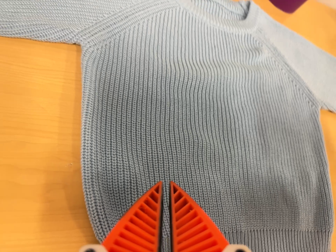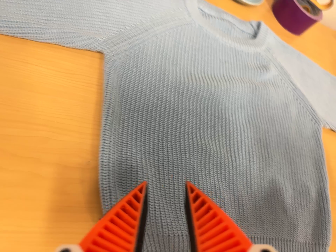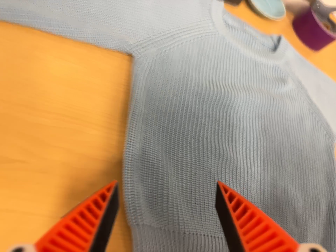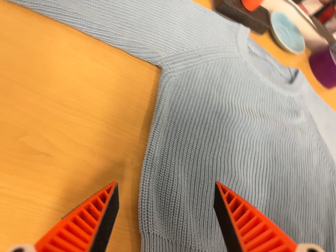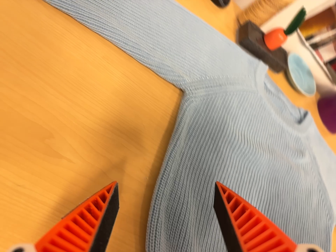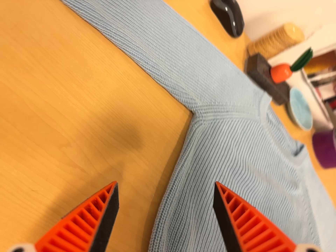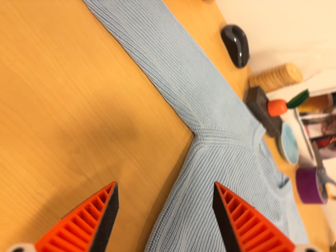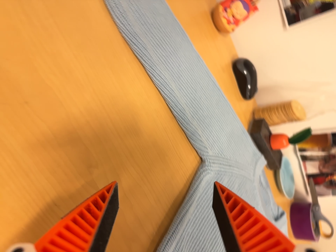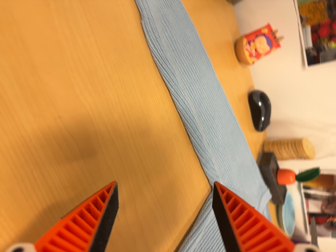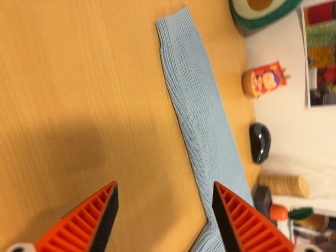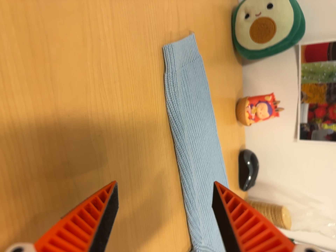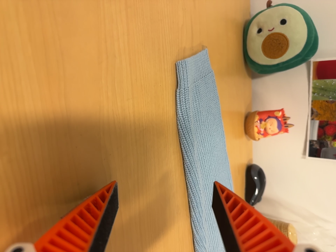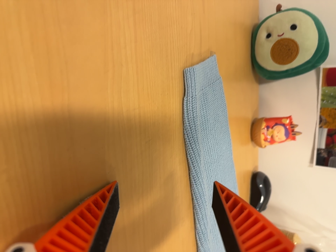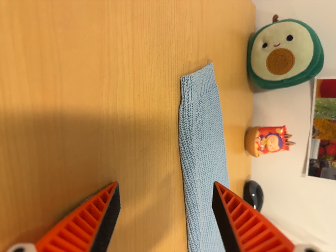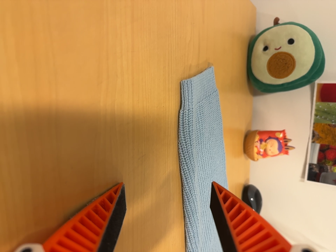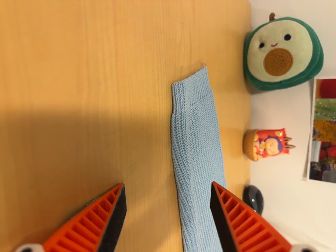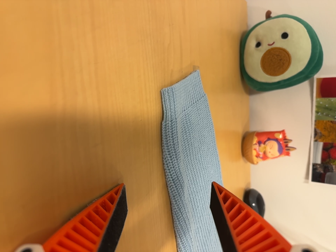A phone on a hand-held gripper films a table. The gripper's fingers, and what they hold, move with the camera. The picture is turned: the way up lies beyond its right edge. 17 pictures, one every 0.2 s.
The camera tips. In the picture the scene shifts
downward.
The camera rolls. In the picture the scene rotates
clockwise.
0.0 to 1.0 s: The camera travels to its left and backward, about 14 cm, so close, fixed things drift to the right. Its aim tips toward the top of its view by about 15 degrees, and the scene shifts downward. It rolls about its line of sight by about 35 degrees, and the scene rotates clockwise.
1.0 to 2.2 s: The camera pans to its right by about 10 degrees. It travels to its left and toward the top of its view, about 16 cm. Its aim tips toward the top of its view by about 15 degrees, and the scene shifts downward. It rolls about its line of sight by about 35 degrees, and the scene rotates clockwise.
2.2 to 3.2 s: The camera travels forward, about 7 cm, so what stands in front looms larger.
The film runs forward here.
